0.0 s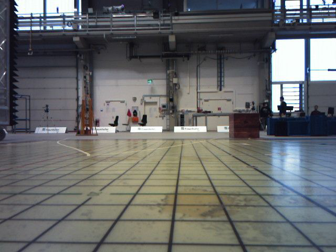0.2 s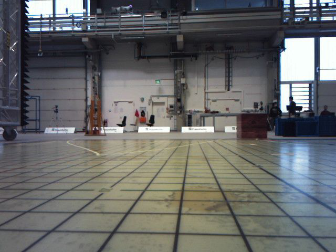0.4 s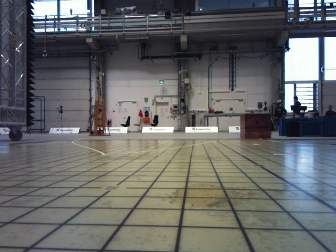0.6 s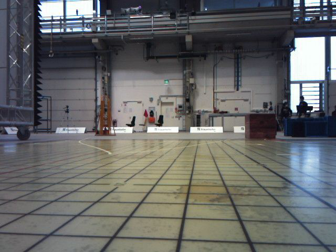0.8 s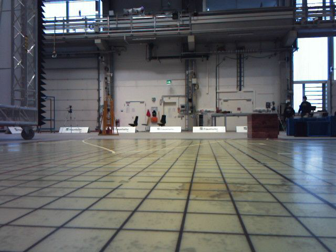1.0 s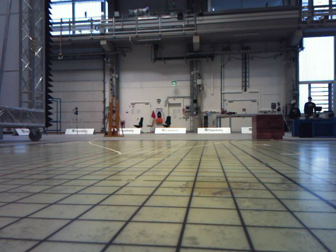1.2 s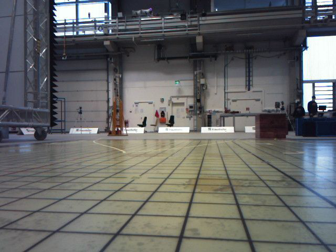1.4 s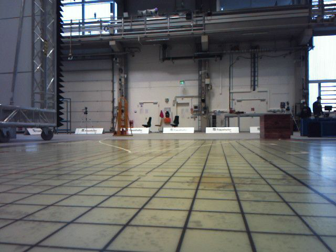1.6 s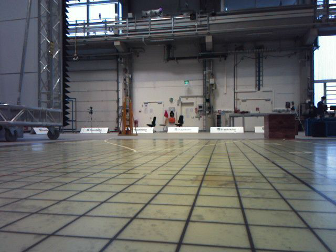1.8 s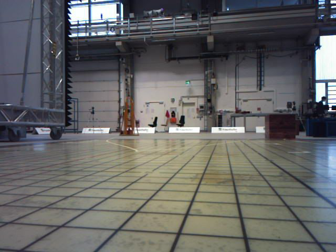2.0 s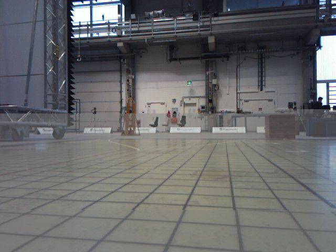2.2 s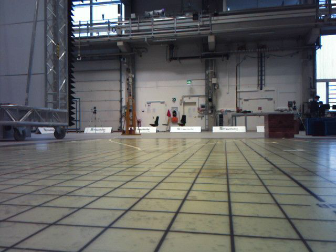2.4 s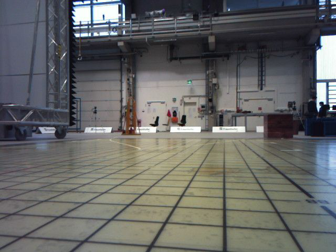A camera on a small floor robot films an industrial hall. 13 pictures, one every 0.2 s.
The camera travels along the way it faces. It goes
backward.
0.0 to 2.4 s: The camera travels backward, about 0.5 m, so what stands in front gets smaller.
The film runs backward here.
